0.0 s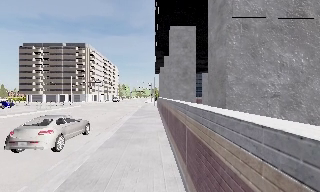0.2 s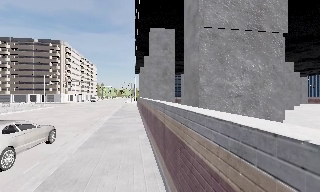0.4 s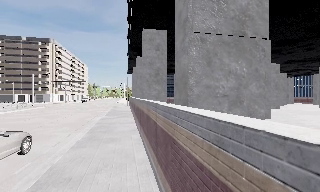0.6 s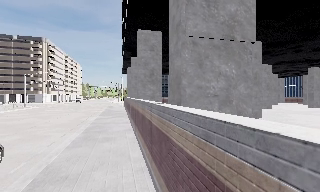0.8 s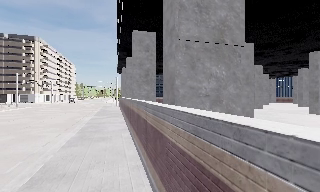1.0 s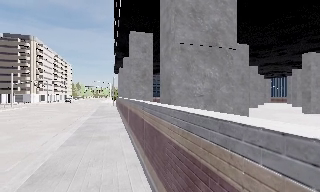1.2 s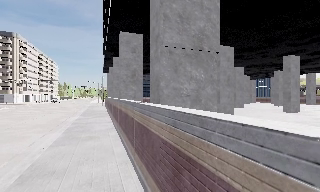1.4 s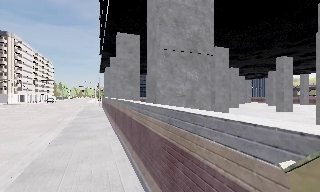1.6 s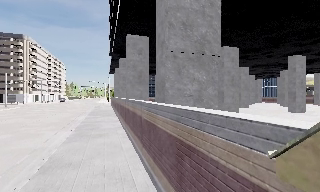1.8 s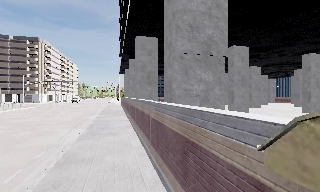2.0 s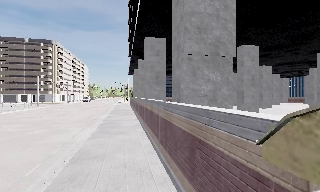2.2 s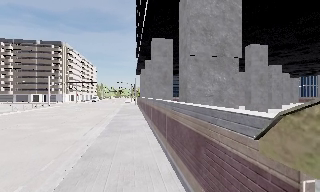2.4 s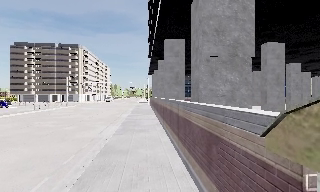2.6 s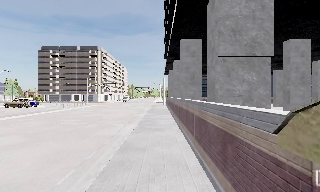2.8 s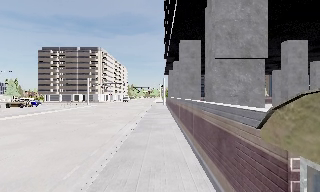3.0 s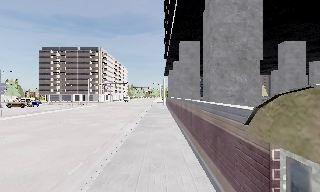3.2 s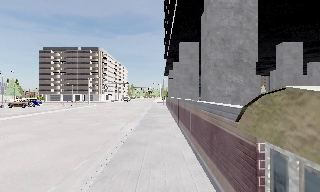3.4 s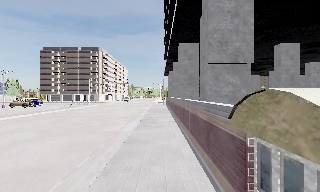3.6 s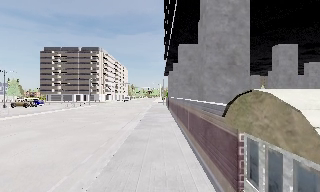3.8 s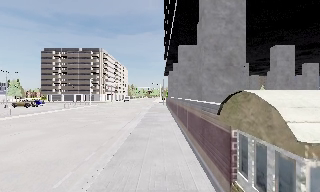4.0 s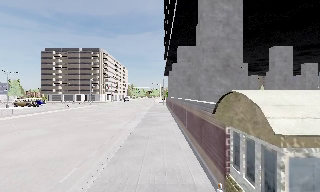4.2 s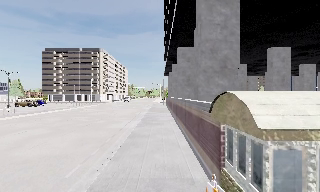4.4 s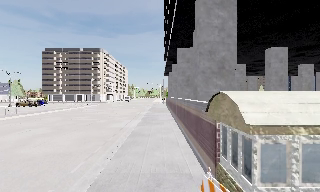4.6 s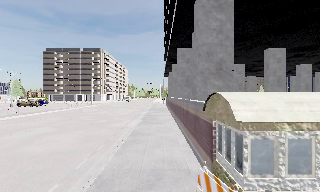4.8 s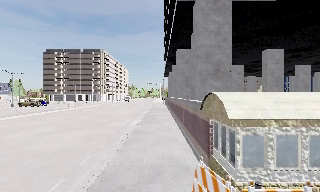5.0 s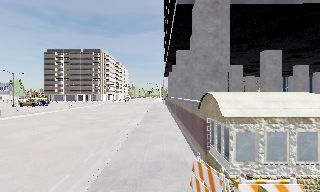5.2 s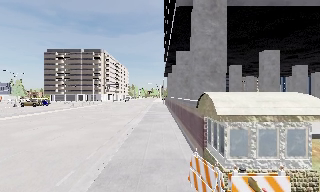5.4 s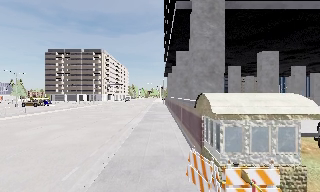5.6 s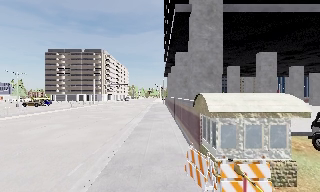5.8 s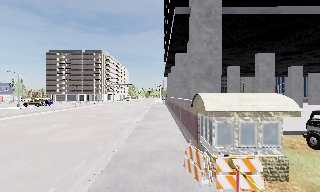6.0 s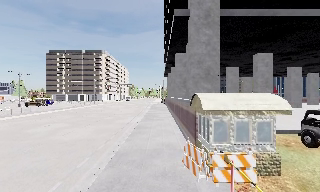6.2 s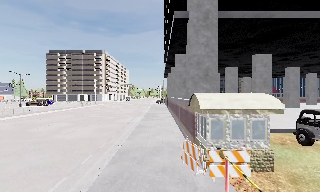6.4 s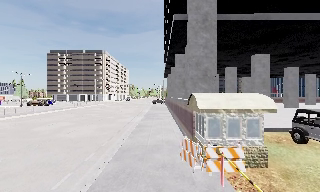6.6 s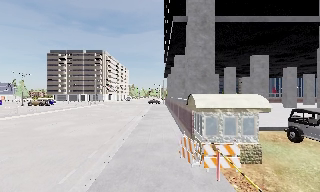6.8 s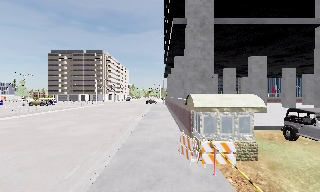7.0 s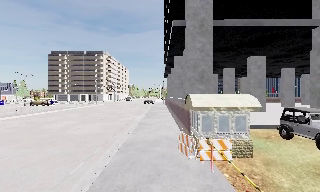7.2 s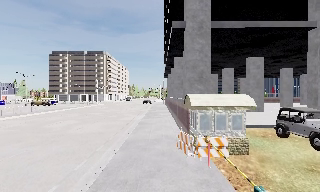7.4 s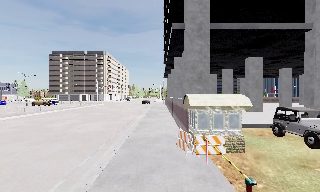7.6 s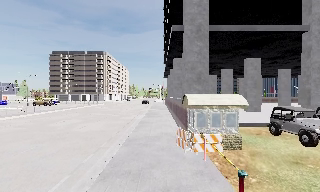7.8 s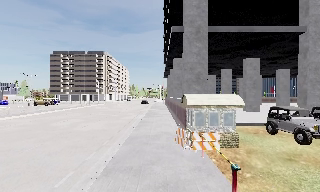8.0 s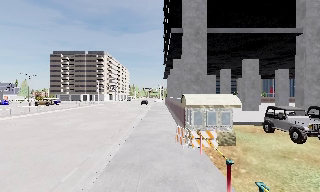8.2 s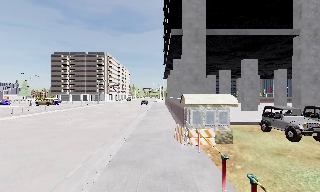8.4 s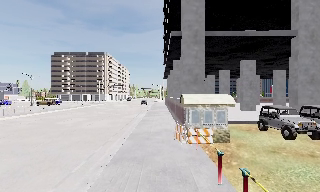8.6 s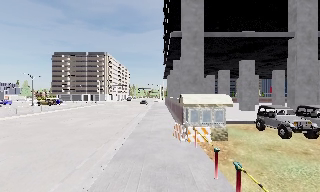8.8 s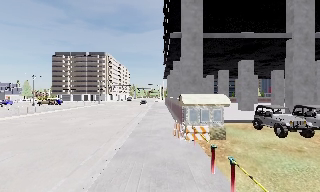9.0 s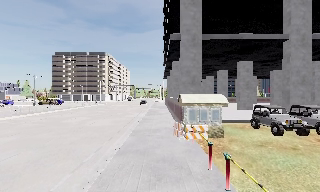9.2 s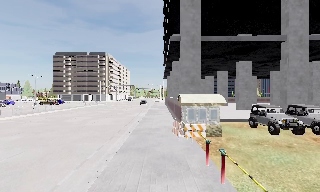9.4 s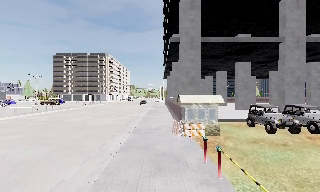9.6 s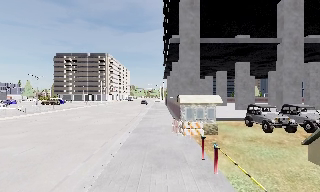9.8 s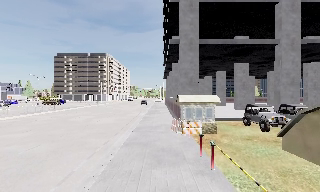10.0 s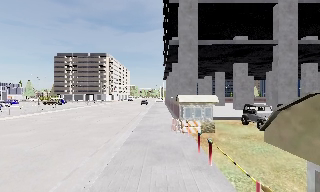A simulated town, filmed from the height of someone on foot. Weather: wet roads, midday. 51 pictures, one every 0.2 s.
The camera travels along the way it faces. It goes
backward.
0.0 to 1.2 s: The camera pans to its right, which is clockwise from overhead, by about 20 degrees. It travels backward, about 1.5 m, so what stands in front gets smaller.
1.2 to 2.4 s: The camera swings to its left by about 15 degrees, and the scene slides to the right. It travels backward, about 1.5 m, so what stands in front gets smaller.
2.4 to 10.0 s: The camera travels backward, about 11 m, so what stands in front gets smaller.
The film runs backward here.
